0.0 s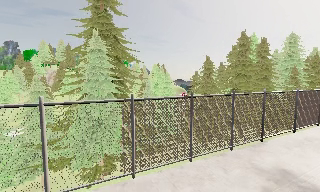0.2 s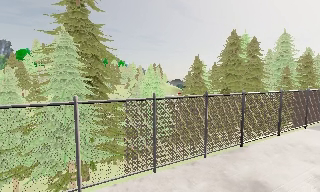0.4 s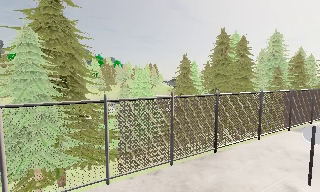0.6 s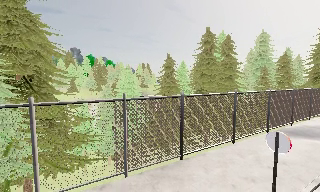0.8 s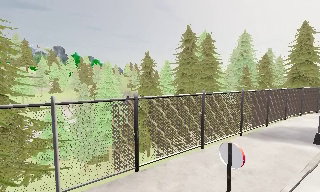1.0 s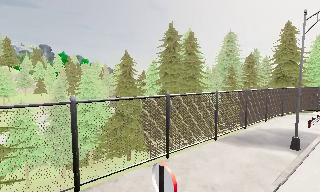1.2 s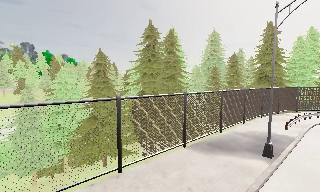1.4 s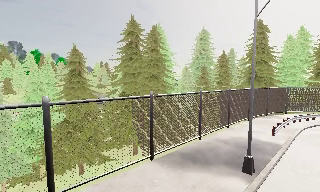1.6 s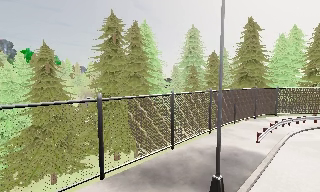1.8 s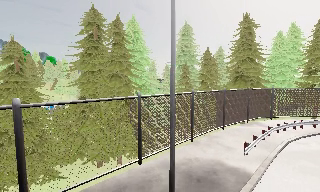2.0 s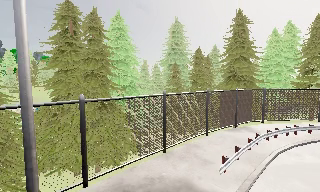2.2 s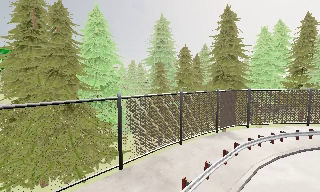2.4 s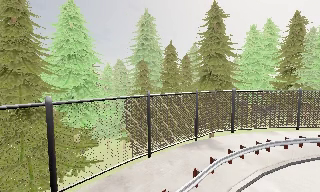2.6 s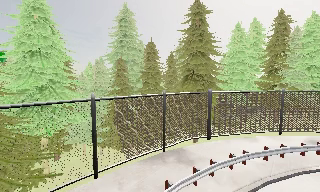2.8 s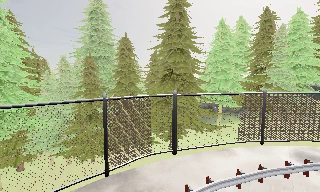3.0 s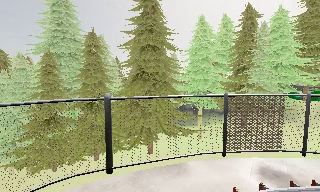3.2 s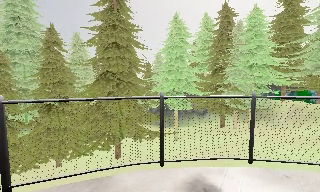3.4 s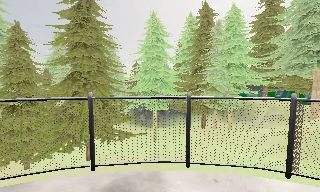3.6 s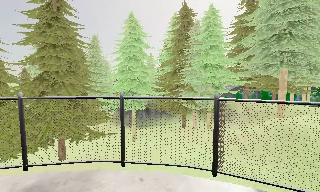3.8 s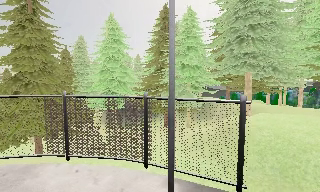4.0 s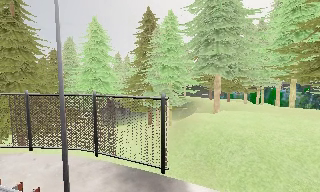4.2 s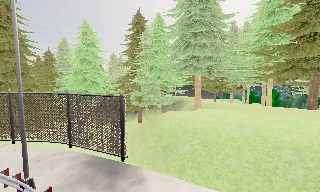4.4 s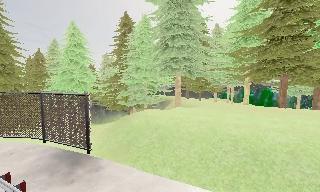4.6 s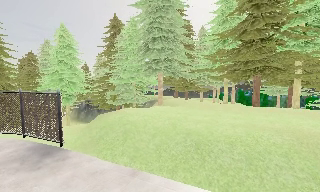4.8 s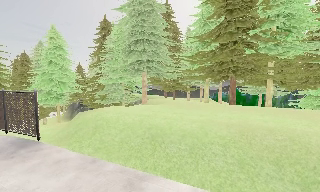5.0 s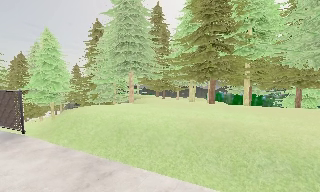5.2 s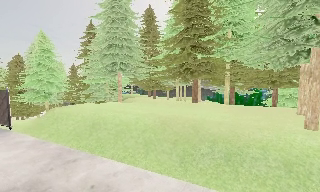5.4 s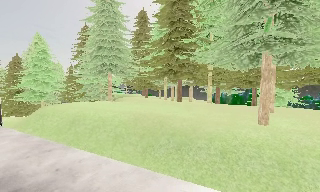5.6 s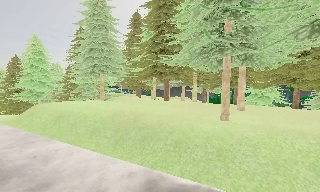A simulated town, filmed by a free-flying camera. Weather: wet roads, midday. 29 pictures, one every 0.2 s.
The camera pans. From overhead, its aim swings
clockwise.
The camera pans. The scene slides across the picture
to the left.
0.0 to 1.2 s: The camera pans to its right, which is clockwise from overhead, by about 15 degrees. It travels to its right and forward, about 11 m, so close, fixed things drift to the left.
1.2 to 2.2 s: The camera travels to its right and forward, about 11 m, so close, fixed things drift to the left.
2.2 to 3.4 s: The camera pans to its right, which is clockwise from overhead, by about 15 degrees. It travels to its right and forward, about 16 m, so close, fixed things drift to the left.
3.4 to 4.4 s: The camera travels to its right, about 12 m, so close, fixed things drift to the left.
4.4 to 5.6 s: The camera travels to its right and backward, about 14 m, so close, fixed things drift to the left.
The film runs backward here.
